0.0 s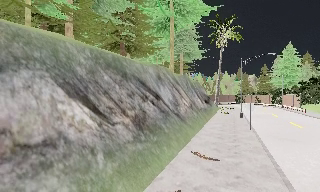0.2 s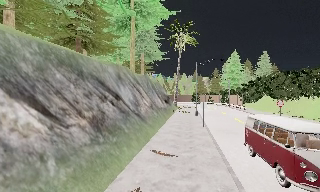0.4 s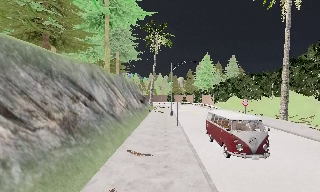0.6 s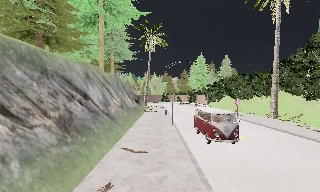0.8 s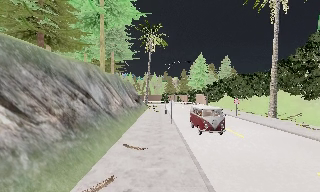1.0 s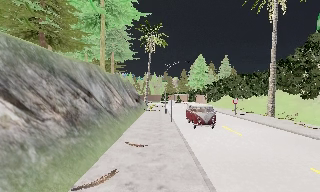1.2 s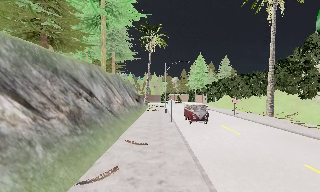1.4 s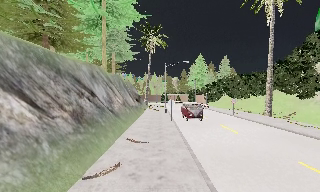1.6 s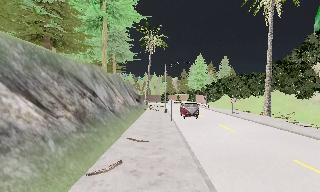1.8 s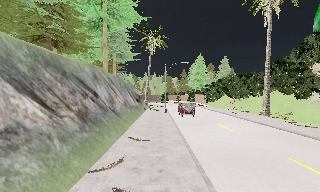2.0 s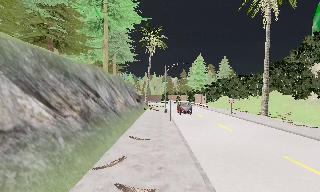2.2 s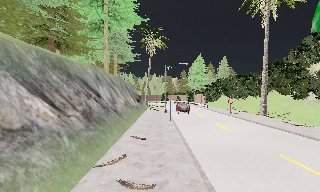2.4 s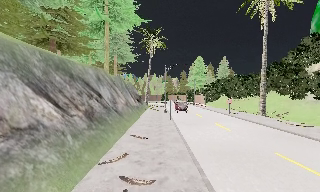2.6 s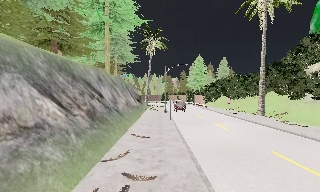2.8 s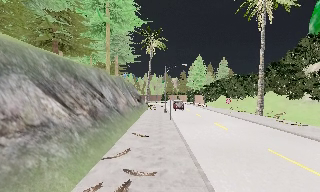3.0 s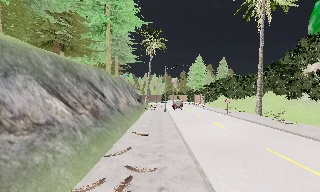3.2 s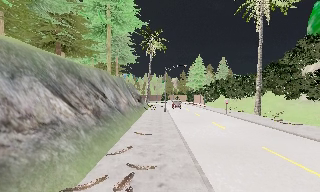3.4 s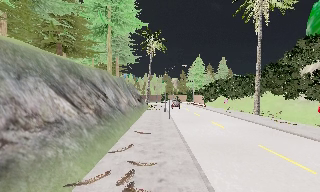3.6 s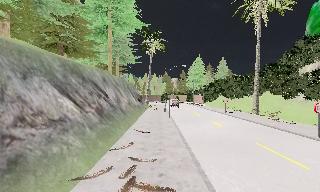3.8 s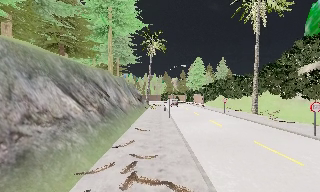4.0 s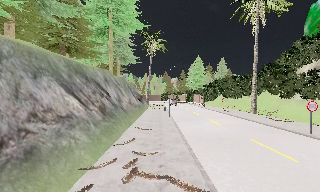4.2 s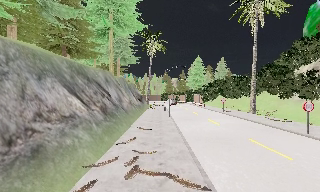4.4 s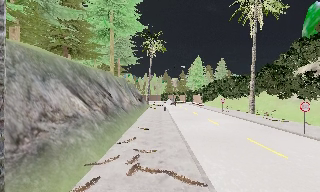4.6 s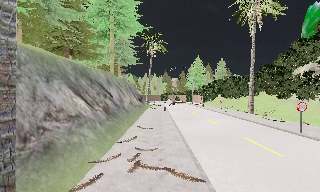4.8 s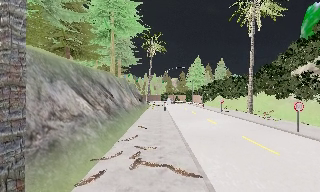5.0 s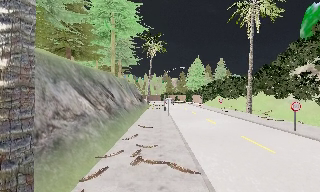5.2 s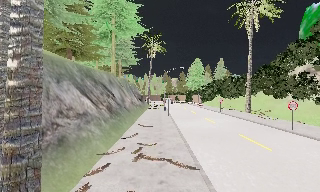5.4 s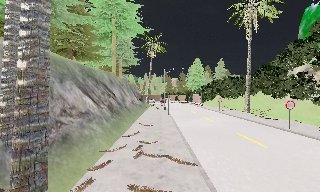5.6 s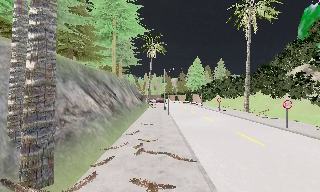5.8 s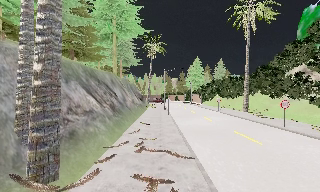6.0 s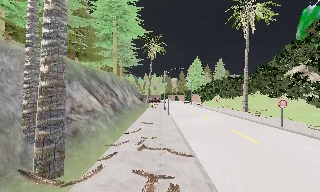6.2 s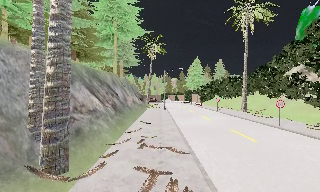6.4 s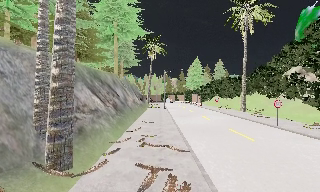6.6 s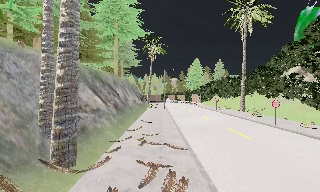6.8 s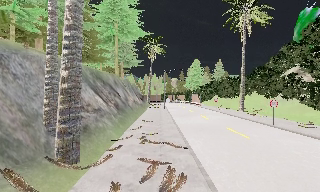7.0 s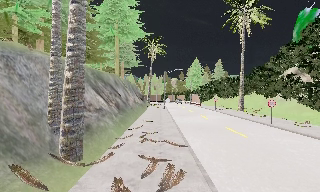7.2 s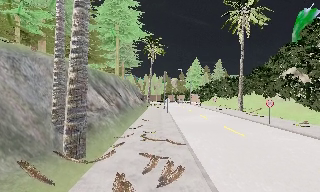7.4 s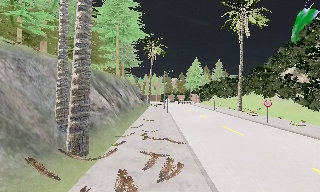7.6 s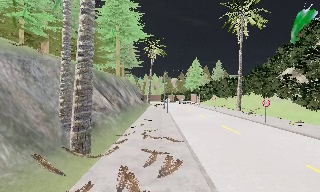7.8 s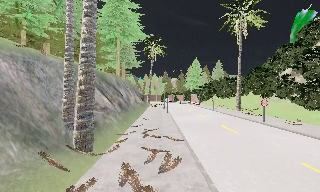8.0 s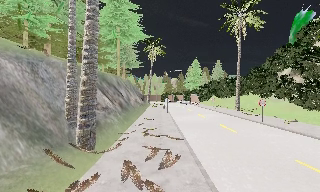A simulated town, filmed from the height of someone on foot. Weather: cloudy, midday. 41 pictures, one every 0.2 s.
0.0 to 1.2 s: The camera pans to its right, which is clockwise from overhead, by about 25 degrees. It travels backward, about 1.5 m, so what stands in front gets smaller.
1.2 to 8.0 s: The camera travels backward, about 9 m, so what stands in front gets smaller.
The film runs backward here.
